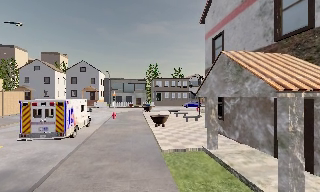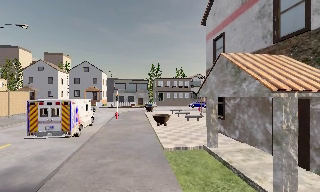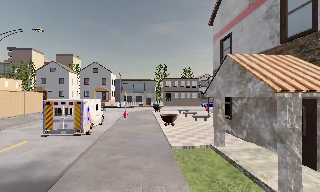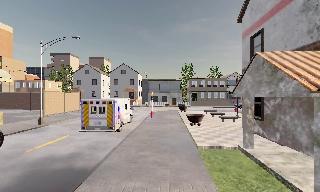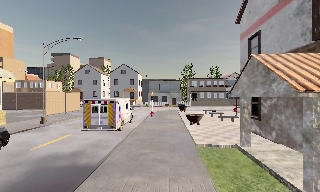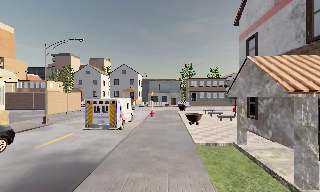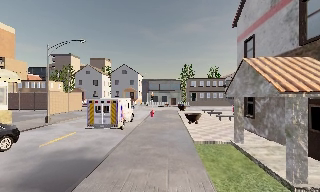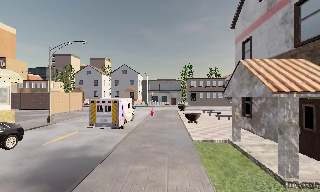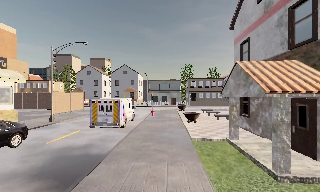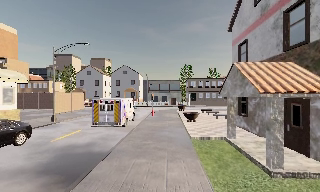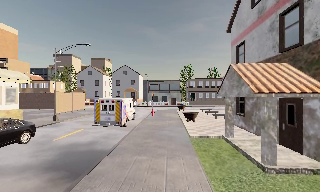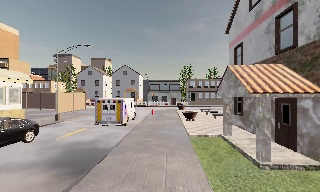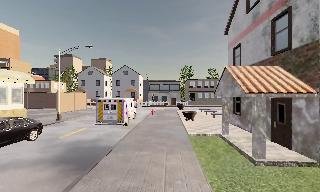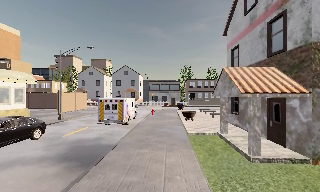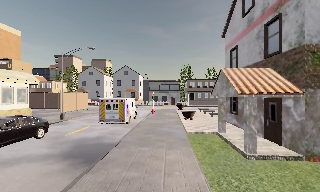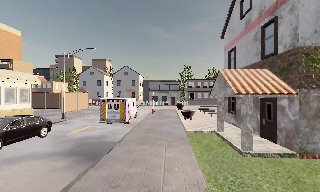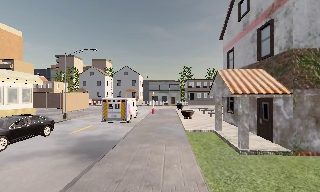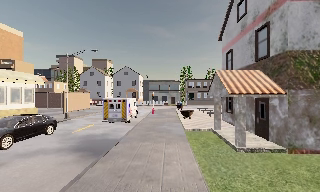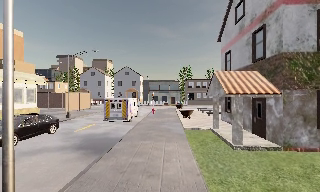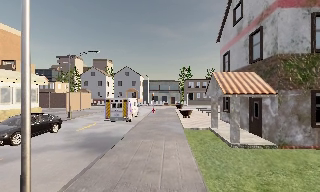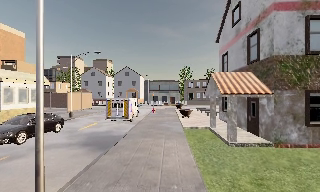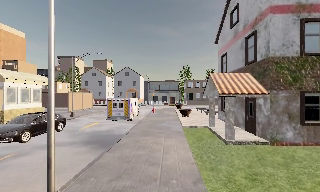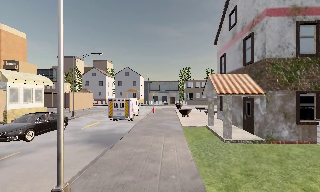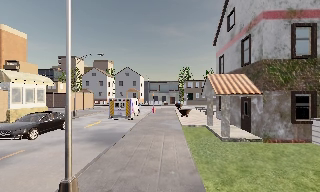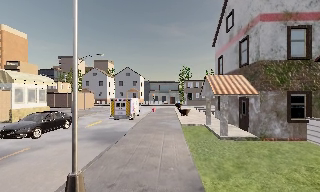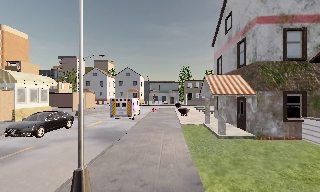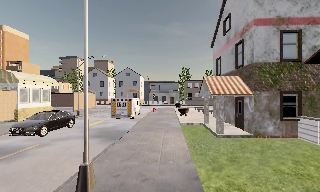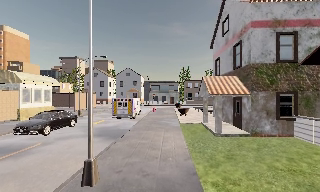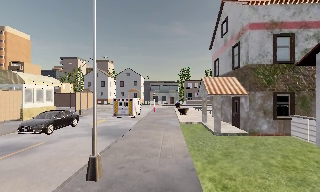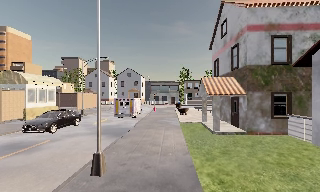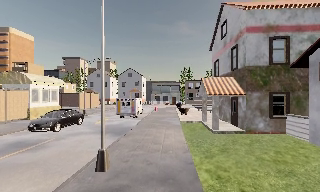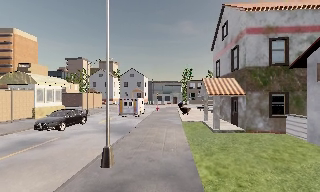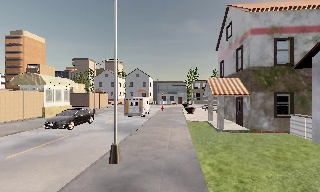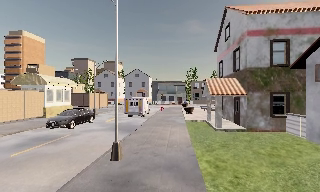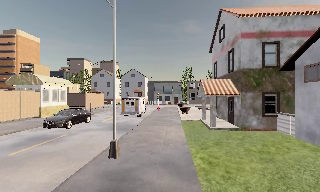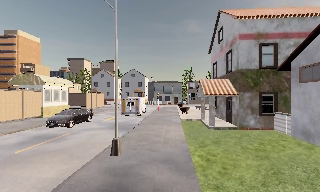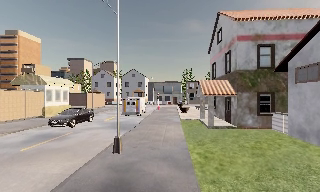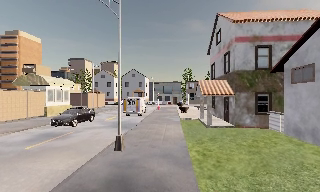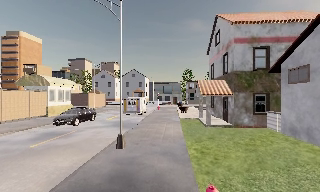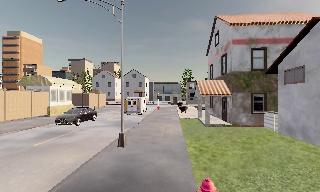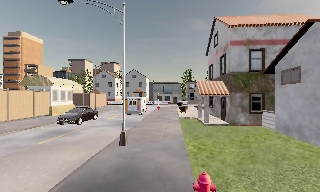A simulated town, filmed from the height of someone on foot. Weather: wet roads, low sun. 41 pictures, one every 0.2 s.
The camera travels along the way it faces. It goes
backward.
0.0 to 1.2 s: The scene slides to the right, as the camera pans about 15 degrees to its left. It travels backward, about 1.5 m, so what stands in front gets smaller.
1.2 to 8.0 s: The camera travels backward, about 10 m, so what stands in front gets smaller.
The film runs backward here.
